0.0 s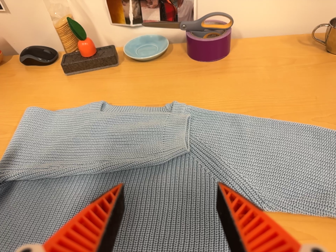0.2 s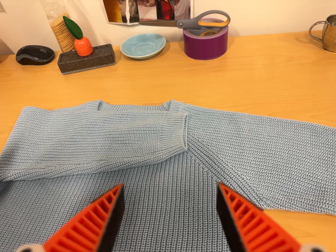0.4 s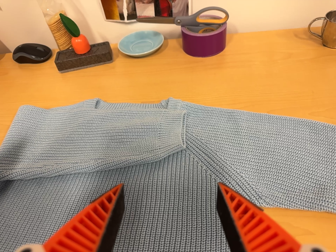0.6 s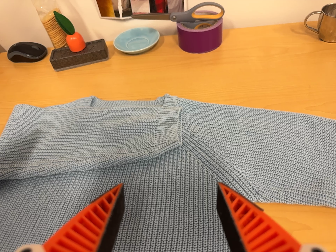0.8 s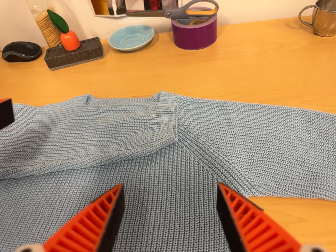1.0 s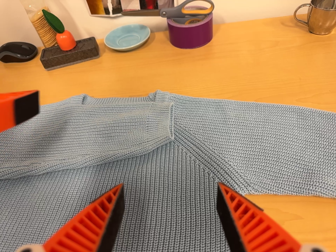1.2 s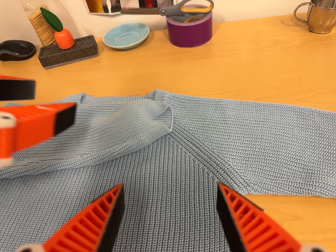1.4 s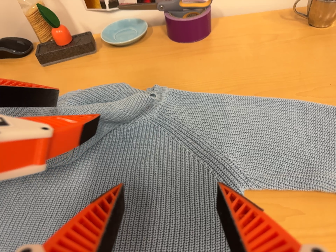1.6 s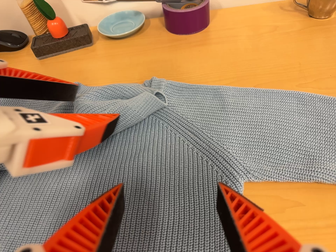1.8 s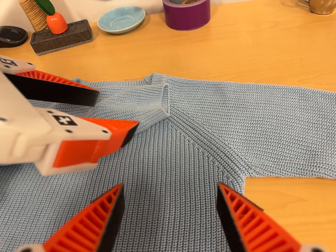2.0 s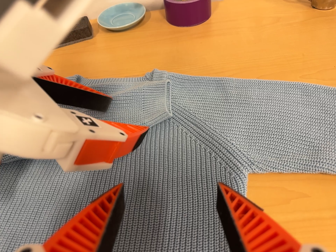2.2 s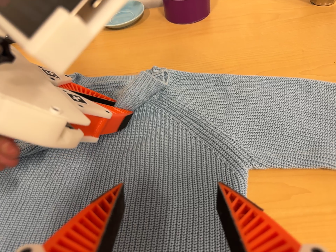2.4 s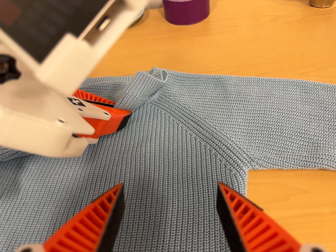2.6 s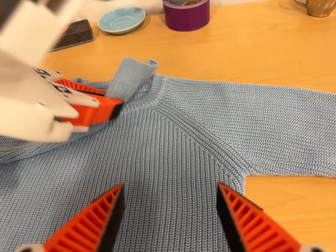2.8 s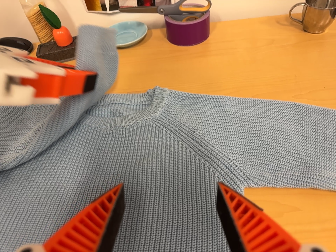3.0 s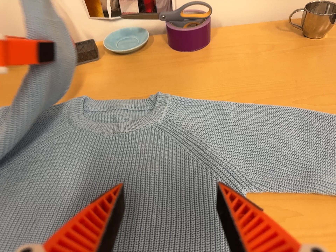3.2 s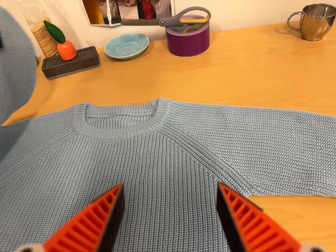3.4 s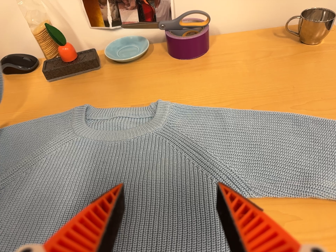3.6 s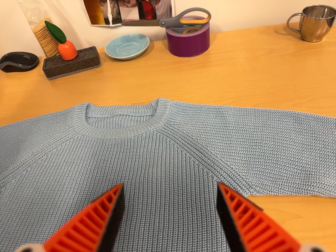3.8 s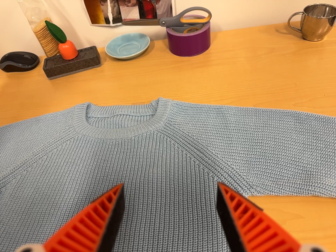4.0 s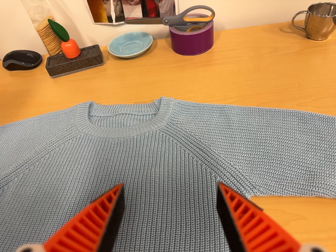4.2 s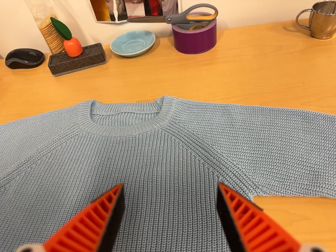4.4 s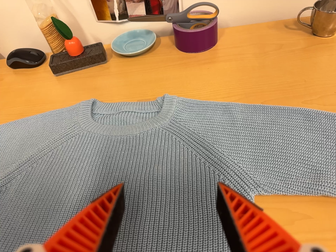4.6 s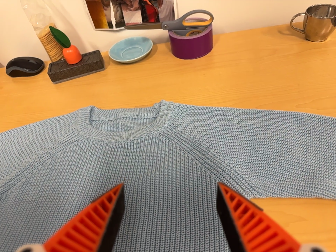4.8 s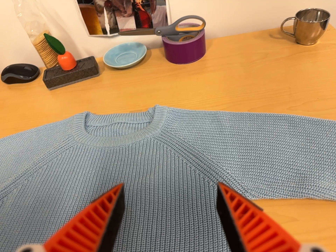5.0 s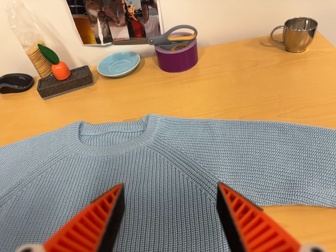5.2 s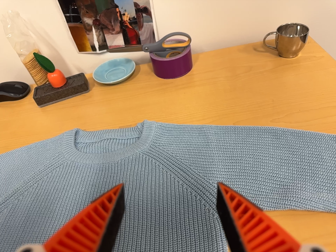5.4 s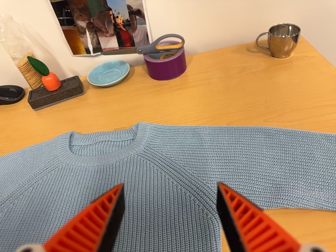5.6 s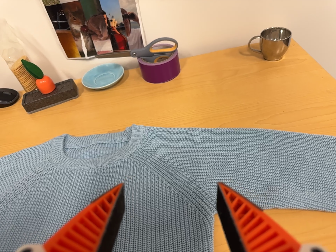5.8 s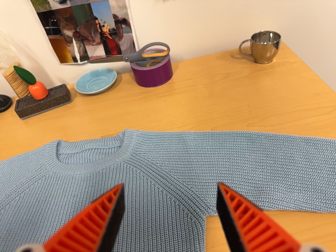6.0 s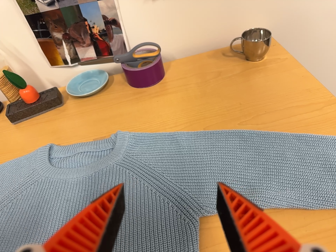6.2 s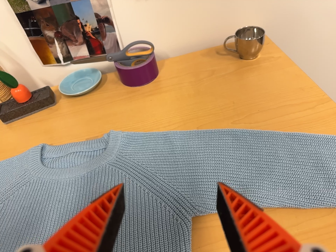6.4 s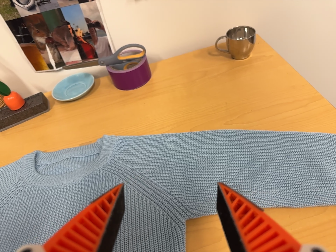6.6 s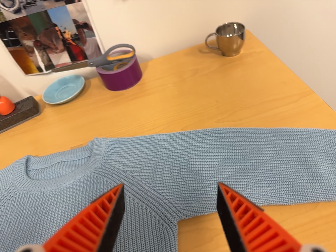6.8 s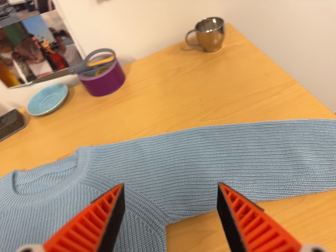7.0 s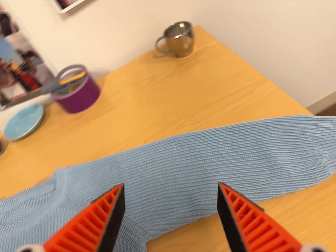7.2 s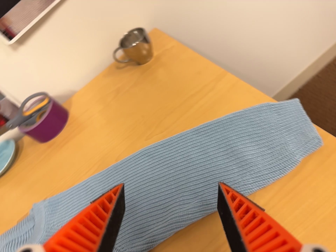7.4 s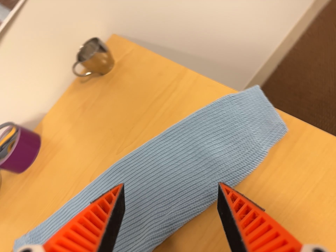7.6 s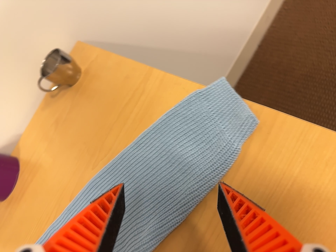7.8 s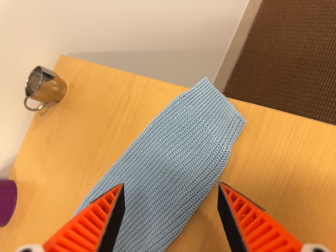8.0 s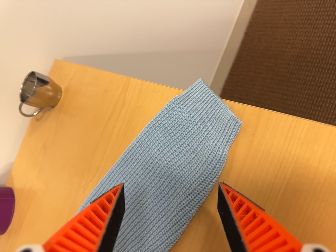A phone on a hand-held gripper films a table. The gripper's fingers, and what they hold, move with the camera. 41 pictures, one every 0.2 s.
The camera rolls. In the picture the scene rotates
counterclockwise.
0.0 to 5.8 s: The camera travels to its right, about 6 cm, so close, fixed things drift to the left. It rolls about its line of sight by about 10 degrees, and the scene rotates counterclockwise.
5.8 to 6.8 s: The camera travels to its right, about 7 cm, so close, fixed things drift to the left. It rolls about its line of sight by about 10 degrees, and the scene rotates counterclockwise.
6.8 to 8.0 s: The camera travels to its right and toward the top of its view, about 22 cm, so close, fixed things drift to the left. It rolls about its line of sight by about 45 degrees, and the scene rotates counterclockwise.
The film runs backward here.
